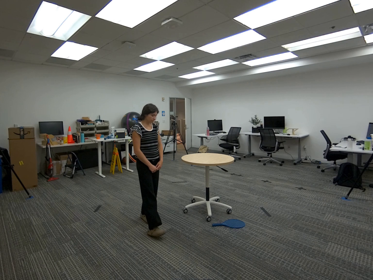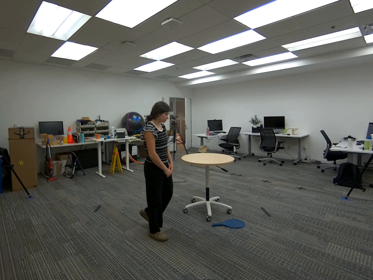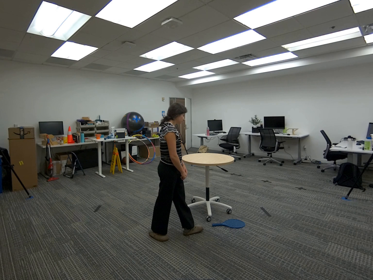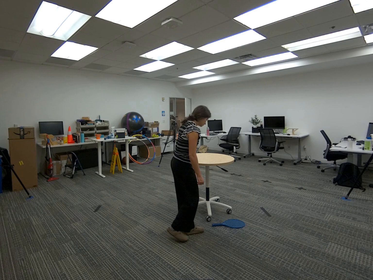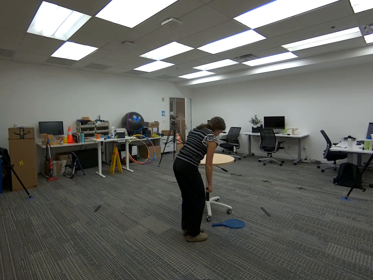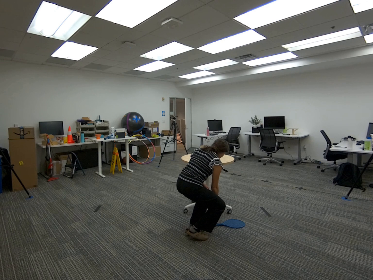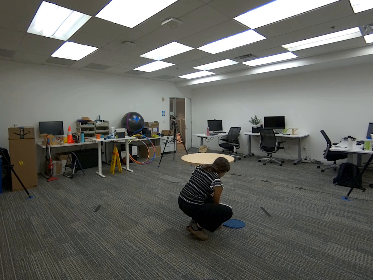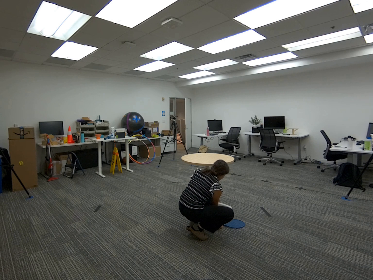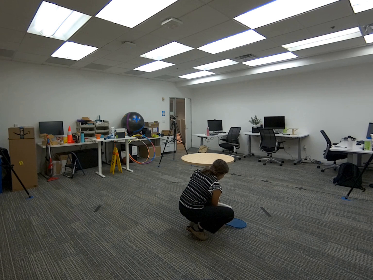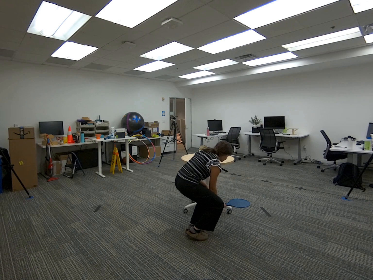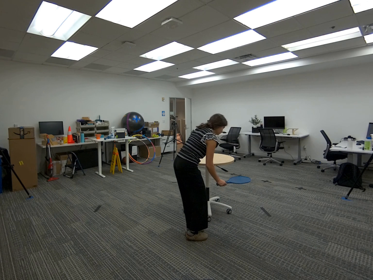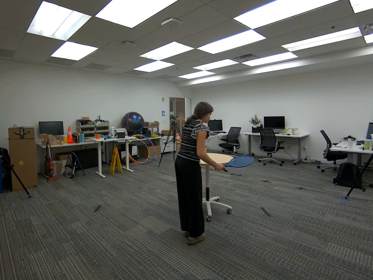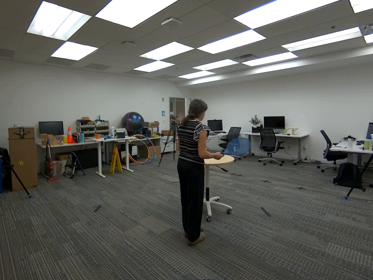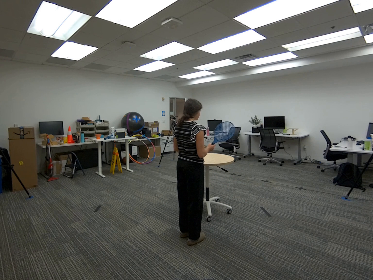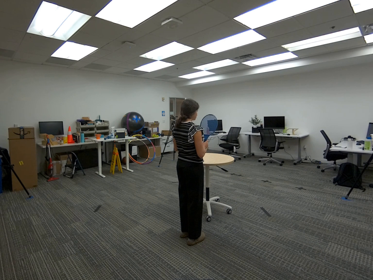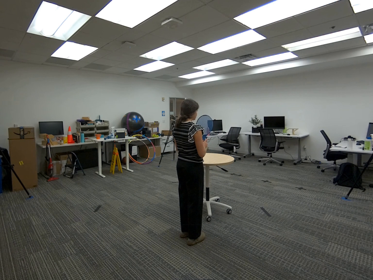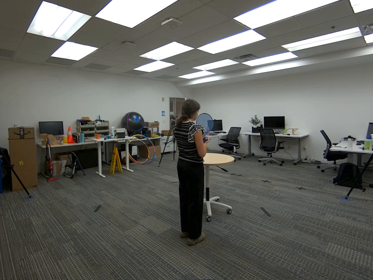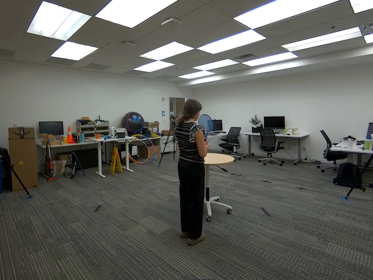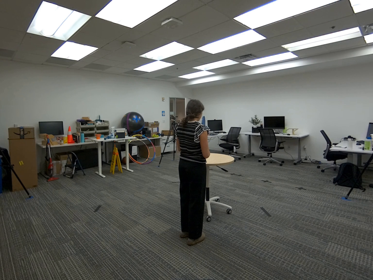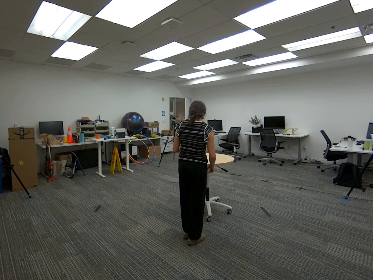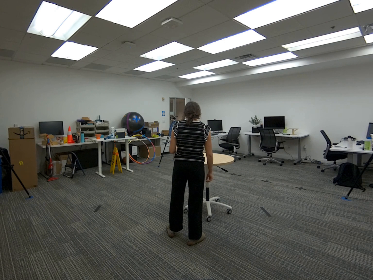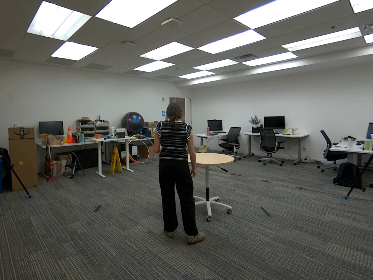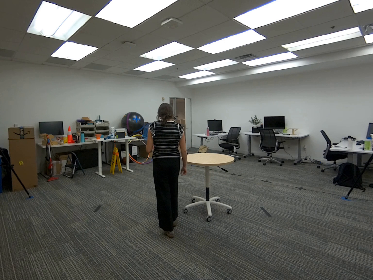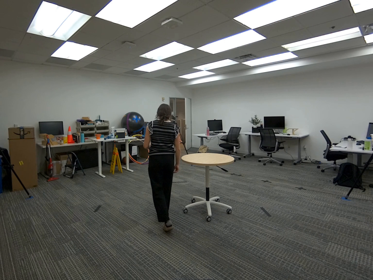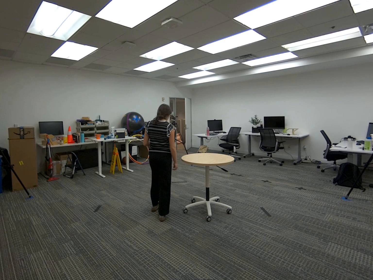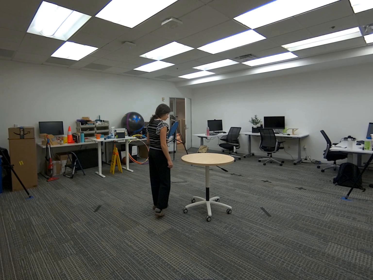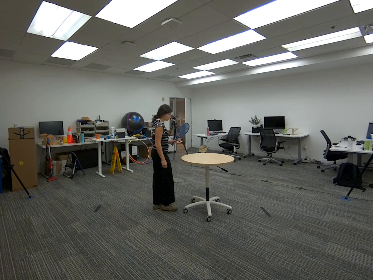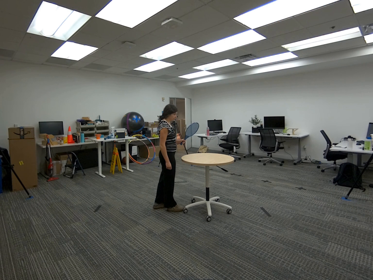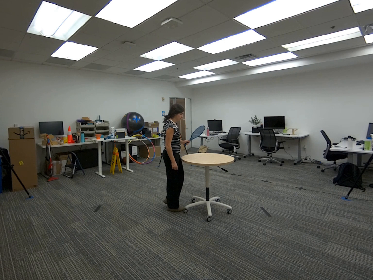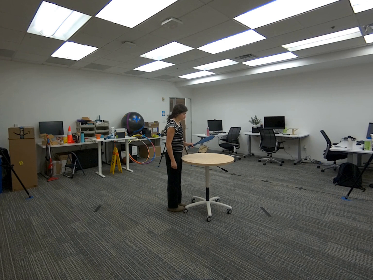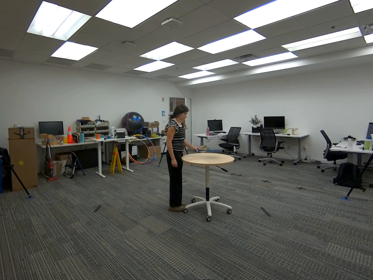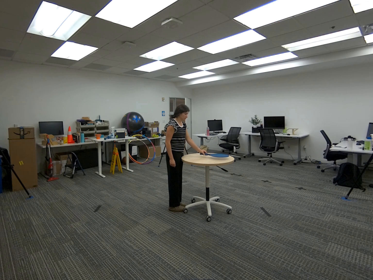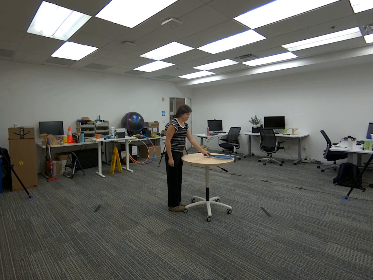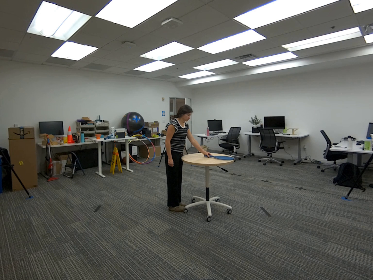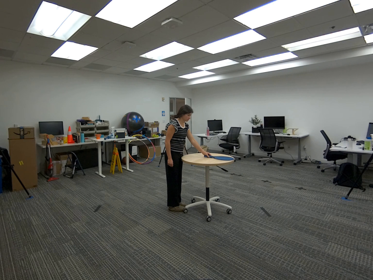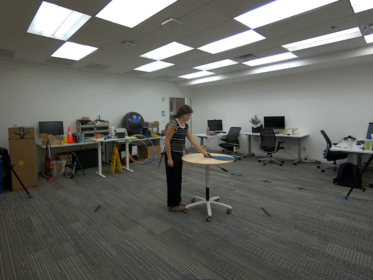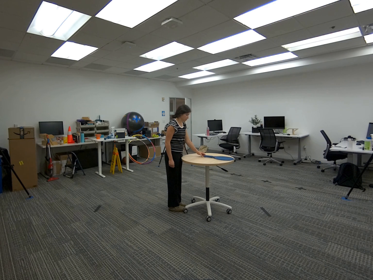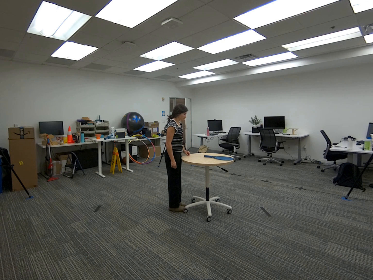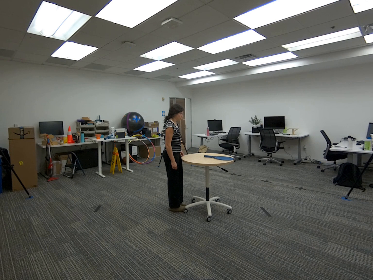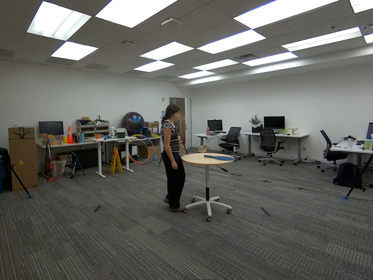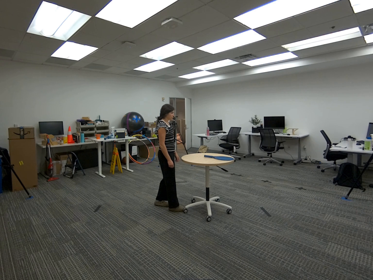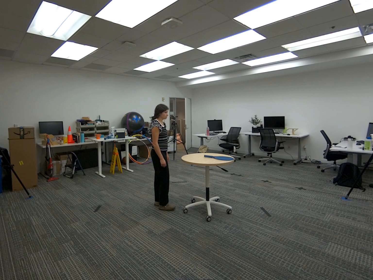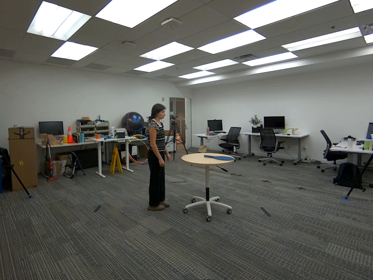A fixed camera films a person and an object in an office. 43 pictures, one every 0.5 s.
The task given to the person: Walk to the tennis racket on the ground, pick it up with your right hand, handover to your left hand, and place the racket on the round table.
